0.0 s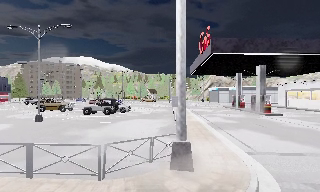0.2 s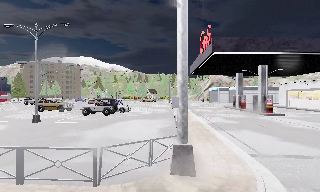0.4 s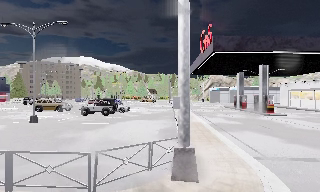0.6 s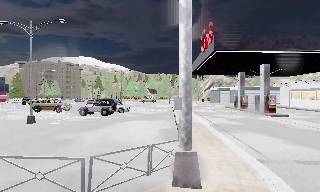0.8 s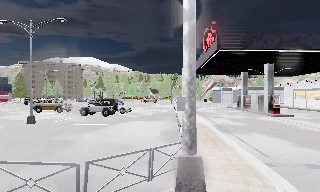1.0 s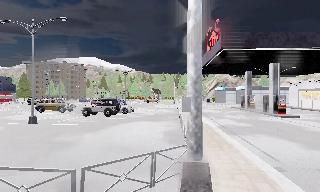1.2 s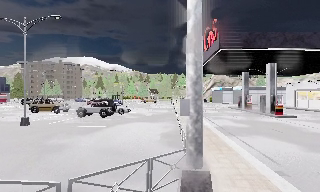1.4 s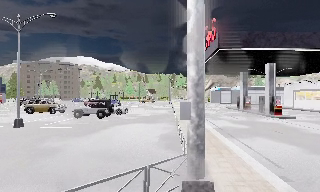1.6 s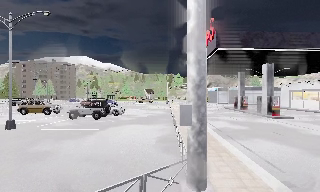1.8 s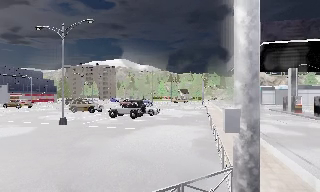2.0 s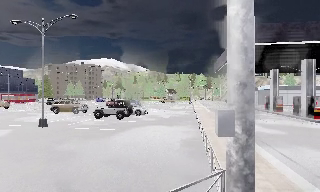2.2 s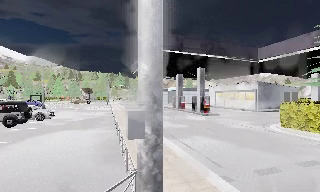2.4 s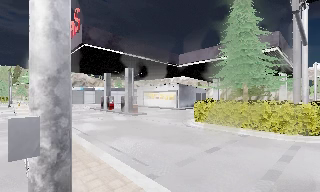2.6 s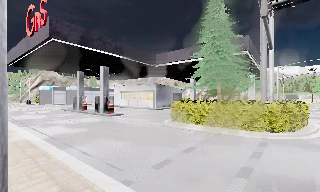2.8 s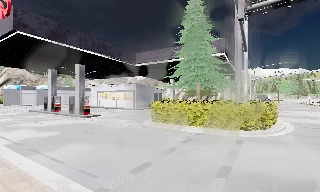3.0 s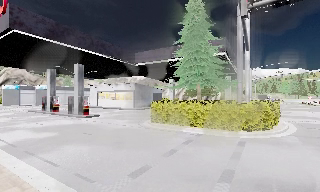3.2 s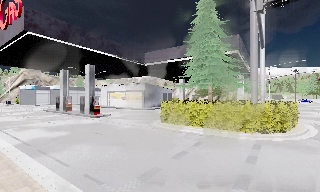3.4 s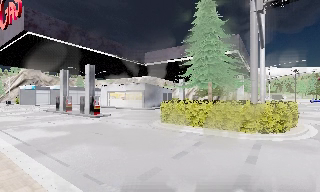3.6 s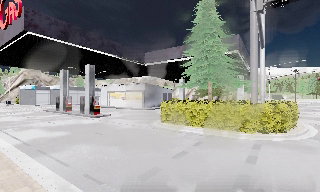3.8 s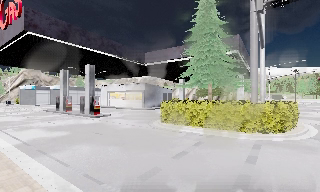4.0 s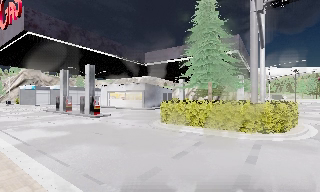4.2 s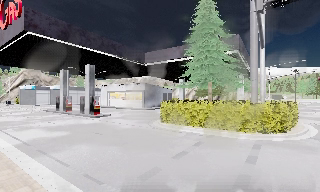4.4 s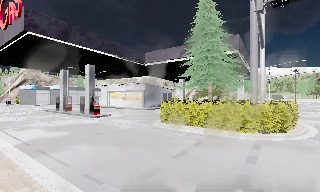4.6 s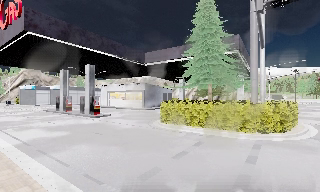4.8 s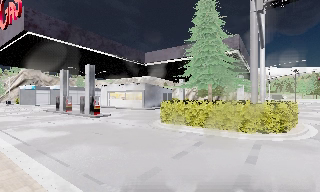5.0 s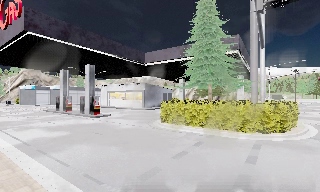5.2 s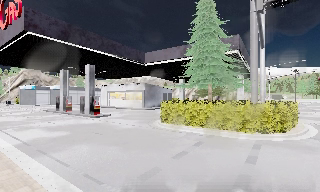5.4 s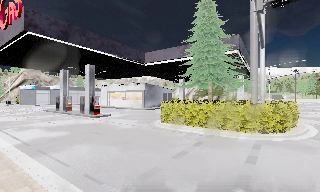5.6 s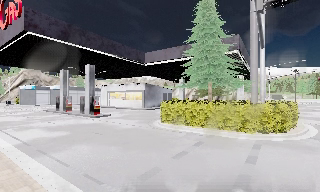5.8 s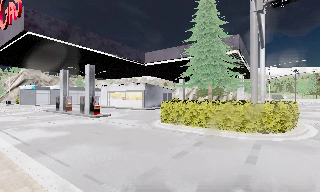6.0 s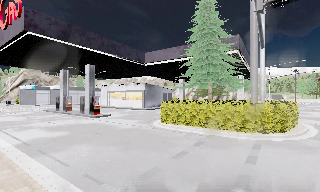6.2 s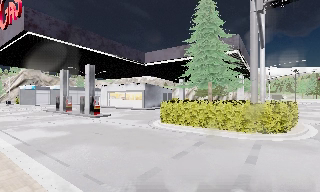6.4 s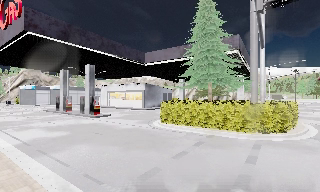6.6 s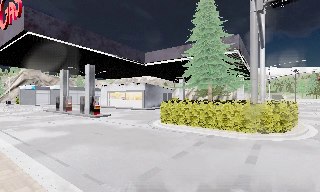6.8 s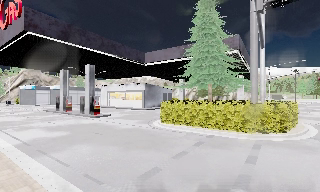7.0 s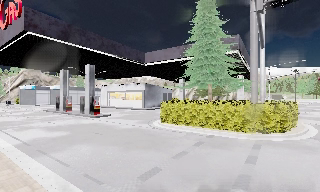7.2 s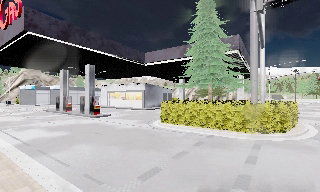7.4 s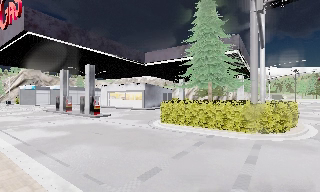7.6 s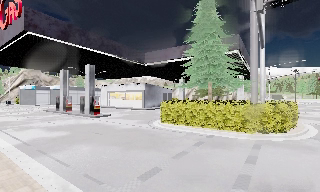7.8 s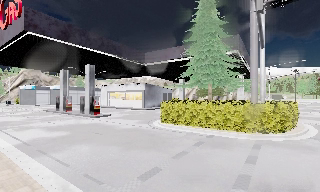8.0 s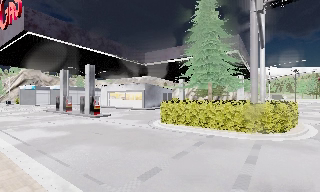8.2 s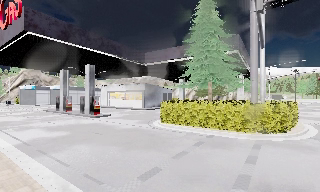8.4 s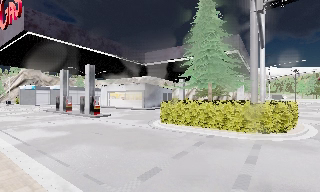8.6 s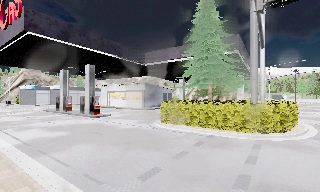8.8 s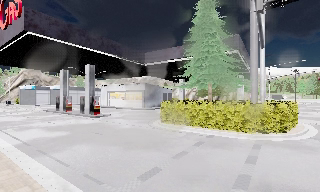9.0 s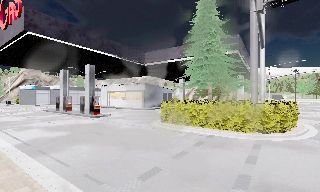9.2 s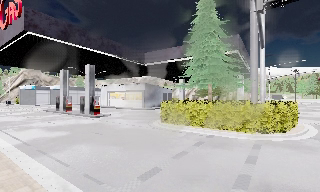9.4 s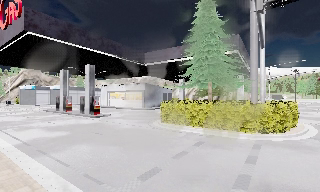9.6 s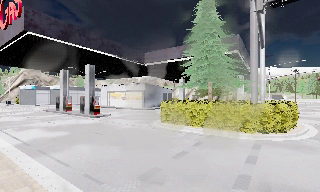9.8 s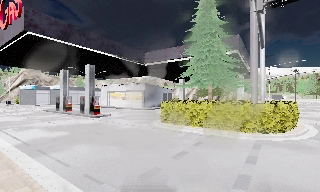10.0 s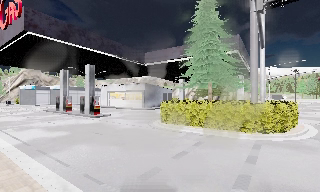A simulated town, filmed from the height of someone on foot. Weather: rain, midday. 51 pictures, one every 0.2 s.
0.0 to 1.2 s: The camera travels forward, about 1.5 m, so what stands in front looms larger.
1.2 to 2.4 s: The camera pans to its right, which is clockwise from overhead, by about 45 degrees. It travels forward, about 1.5 m.
2.4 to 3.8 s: The camera pans to its right, which is clockwise from overhead, by about 10 degrees. It travels forward, about 1 m, so what stands in front looms larger. It loses speed.
3.8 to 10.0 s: The camera keeps its place and its aim.
The film runs forward here.
